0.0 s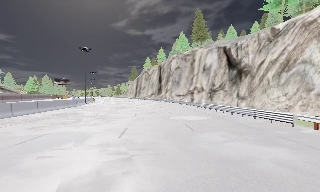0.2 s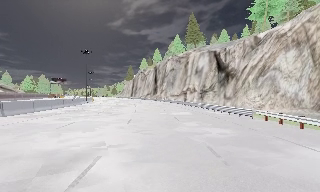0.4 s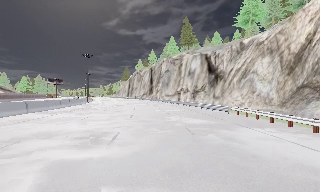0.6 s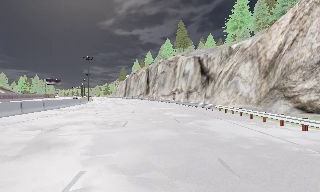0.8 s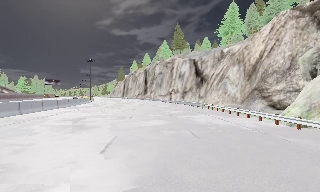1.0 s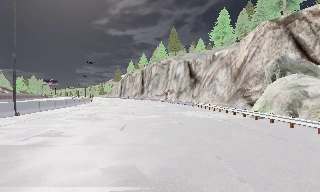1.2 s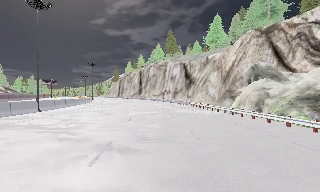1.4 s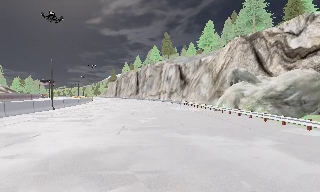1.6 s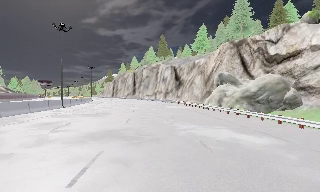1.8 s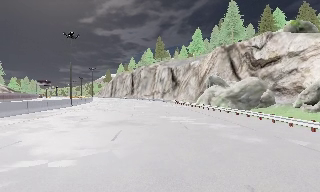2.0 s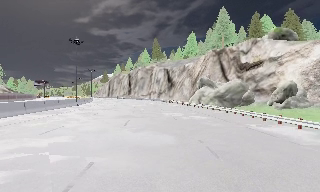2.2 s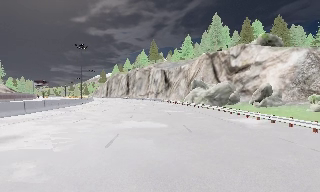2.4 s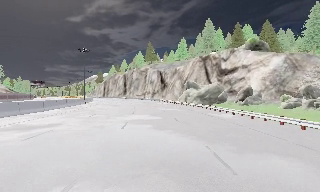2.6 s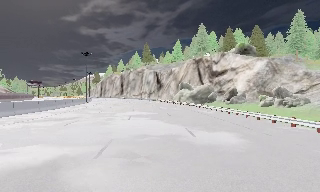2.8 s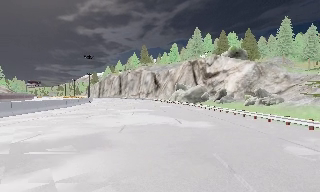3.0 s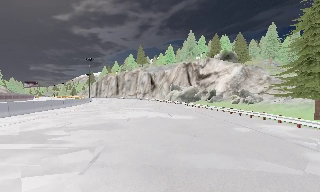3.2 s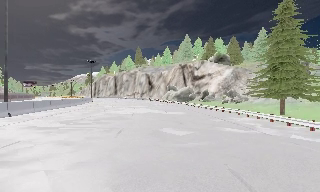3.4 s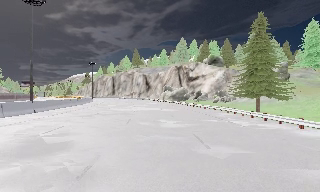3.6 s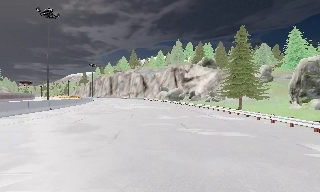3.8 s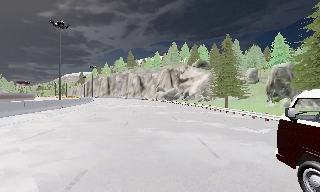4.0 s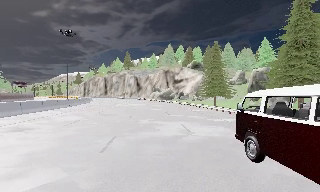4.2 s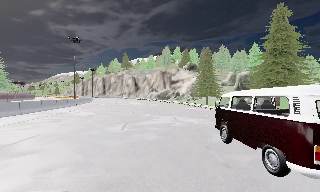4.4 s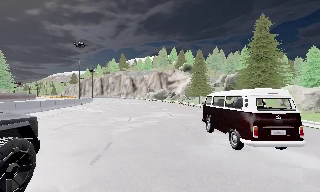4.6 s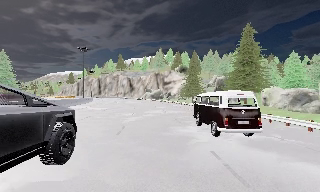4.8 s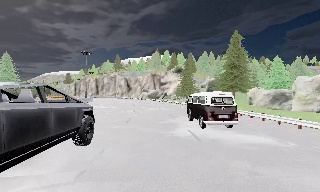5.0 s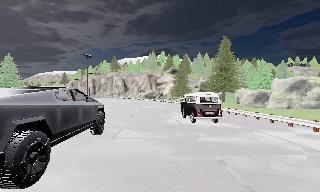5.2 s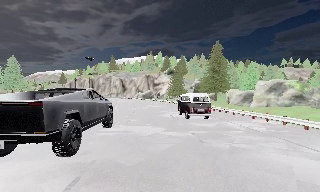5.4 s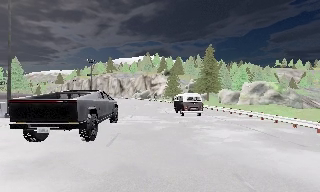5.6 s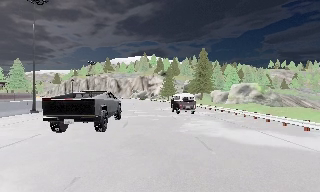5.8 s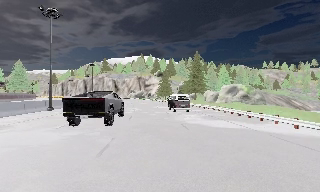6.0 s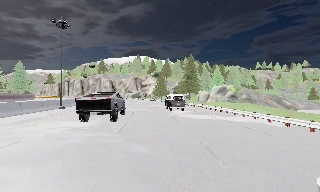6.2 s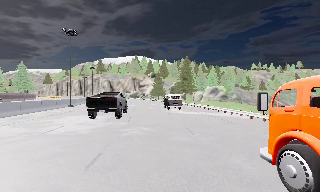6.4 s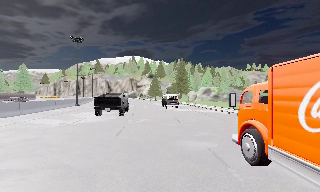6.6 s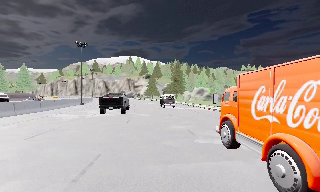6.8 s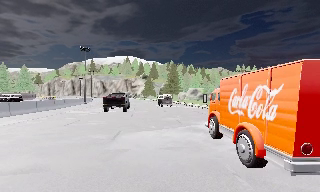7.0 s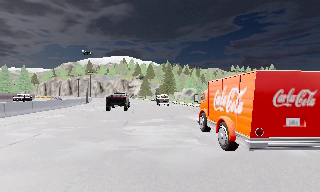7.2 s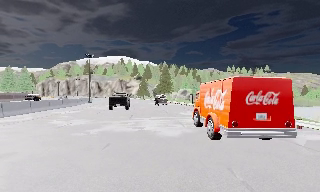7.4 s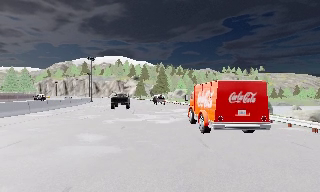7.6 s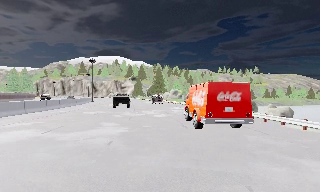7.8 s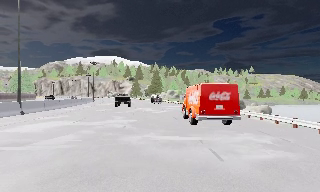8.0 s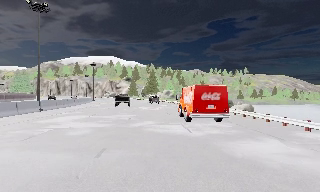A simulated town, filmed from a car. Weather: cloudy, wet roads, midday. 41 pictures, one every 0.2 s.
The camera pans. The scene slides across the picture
to the left.
The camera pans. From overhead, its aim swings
clockwise.
0.0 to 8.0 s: The scene slides to the left, as the camera pans about 45 degrees to its right. It travels backward, about 130 m.
The film runs backward here.
